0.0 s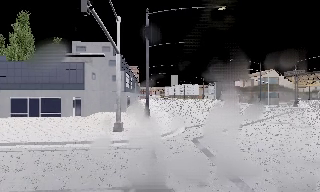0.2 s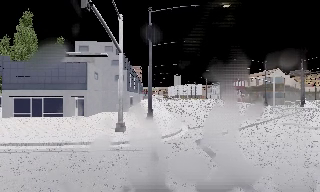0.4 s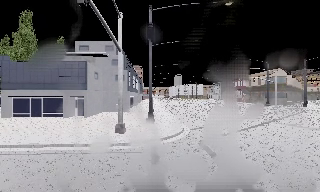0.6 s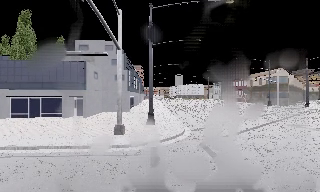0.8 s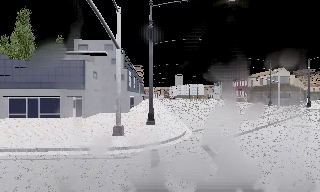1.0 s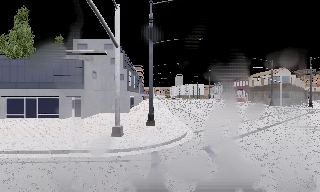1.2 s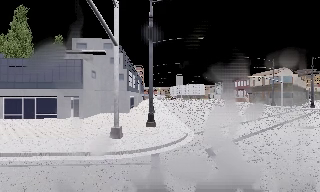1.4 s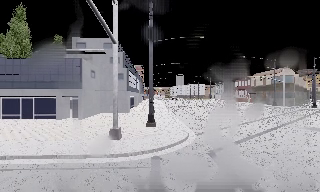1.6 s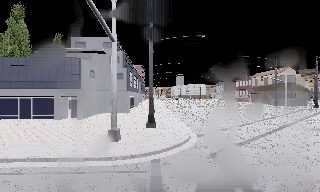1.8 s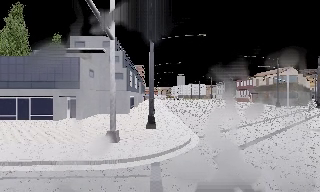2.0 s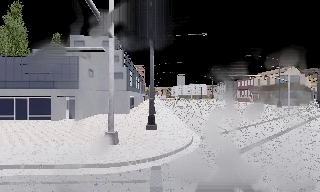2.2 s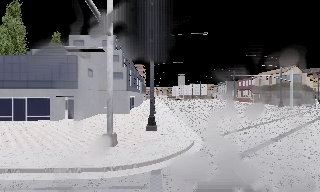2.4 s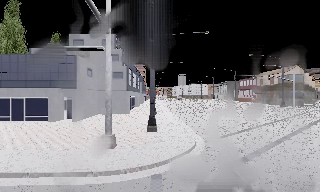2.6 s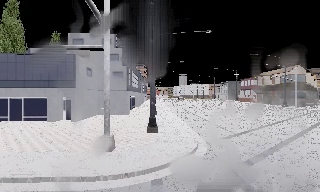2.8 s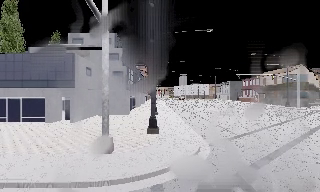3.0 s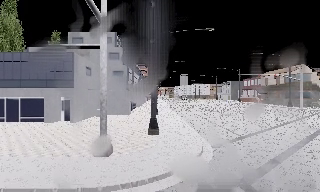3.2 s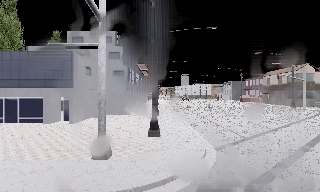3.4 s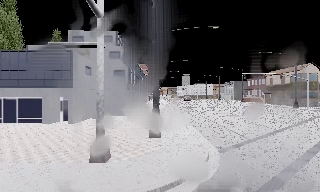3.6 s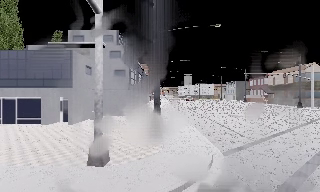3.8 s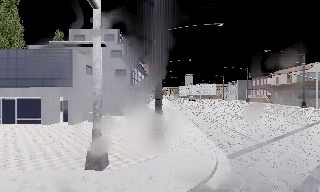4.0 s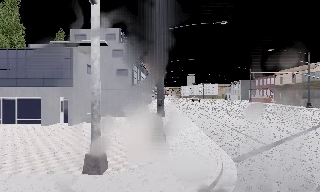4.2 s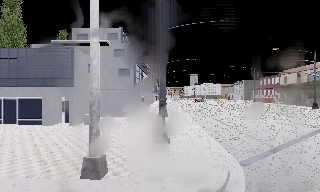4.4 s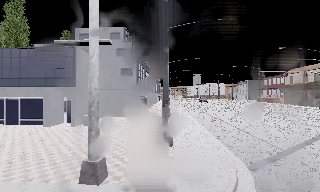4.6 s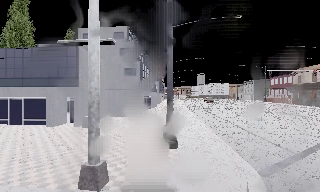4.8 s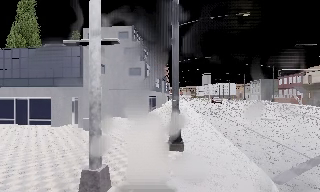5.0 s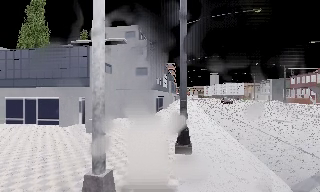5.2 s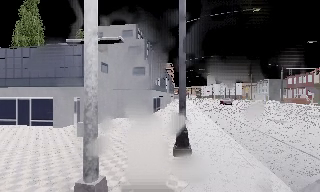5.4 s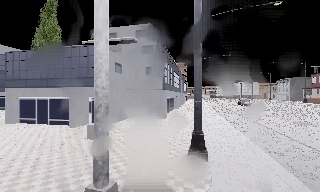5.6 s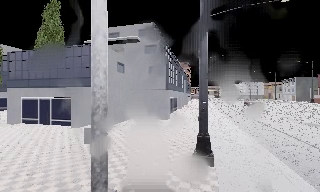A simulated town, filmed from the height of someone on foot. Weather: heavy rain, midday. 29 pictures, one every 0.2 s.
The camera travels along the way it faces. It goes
forward.
0.0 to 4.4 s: The camera travels forward, about 7 m, so what stands in front looms larger.
4.4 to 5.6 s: The camera pans to its left, which is counterclockwise from overhead, by about 10 degrees. It travels forward, about 2 m, so what stands in front looms larger.
The film runs forward here.
